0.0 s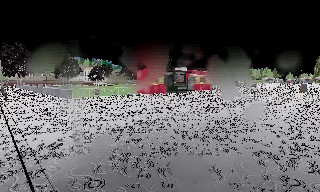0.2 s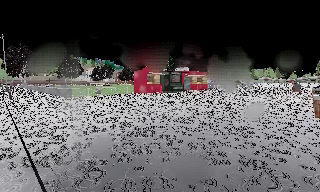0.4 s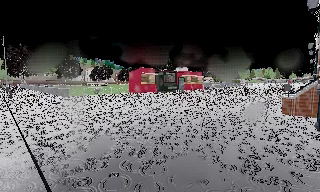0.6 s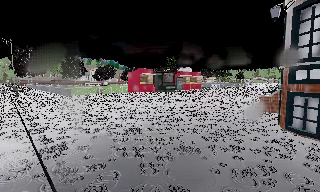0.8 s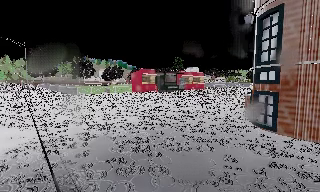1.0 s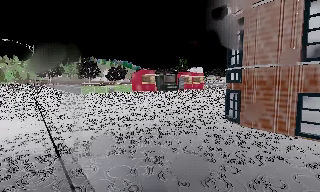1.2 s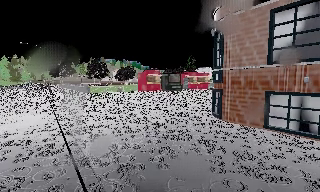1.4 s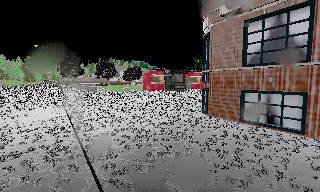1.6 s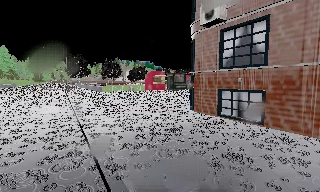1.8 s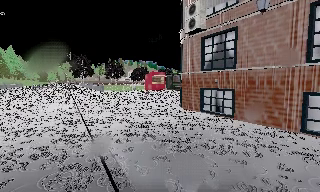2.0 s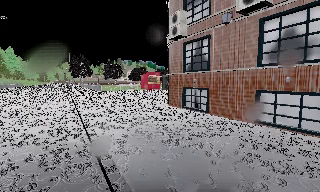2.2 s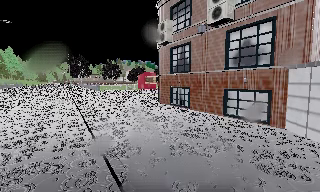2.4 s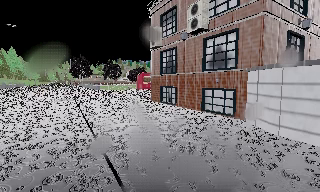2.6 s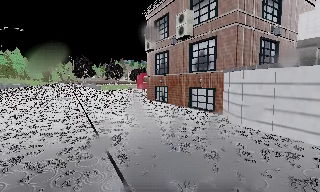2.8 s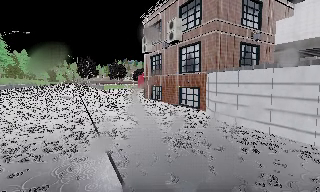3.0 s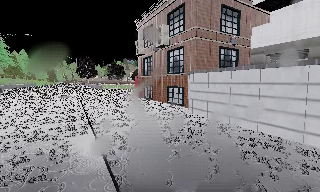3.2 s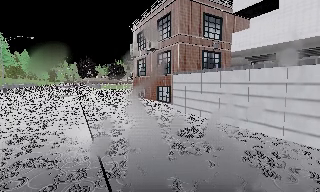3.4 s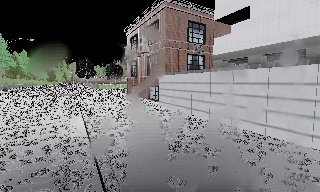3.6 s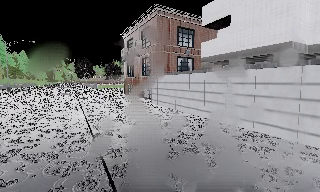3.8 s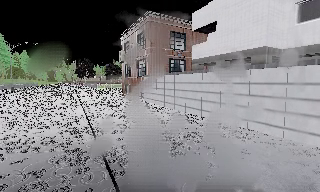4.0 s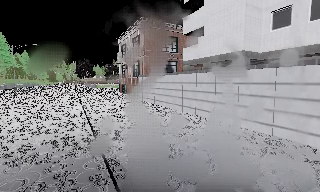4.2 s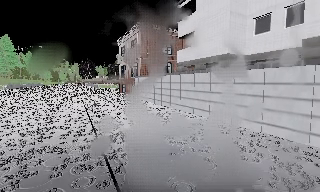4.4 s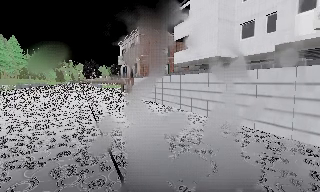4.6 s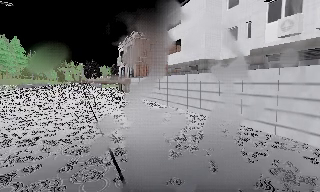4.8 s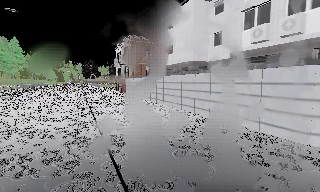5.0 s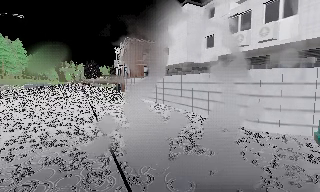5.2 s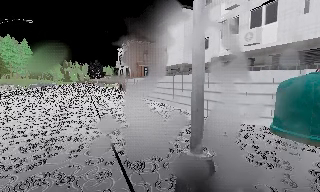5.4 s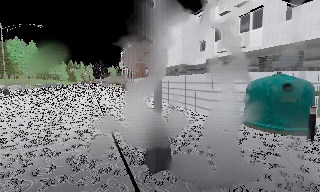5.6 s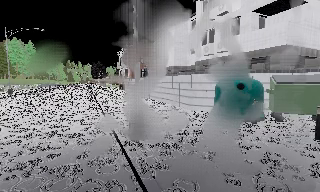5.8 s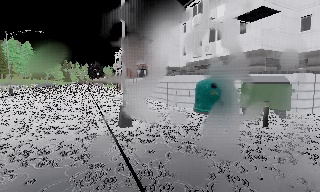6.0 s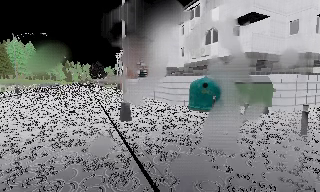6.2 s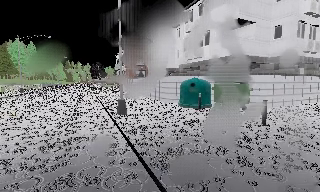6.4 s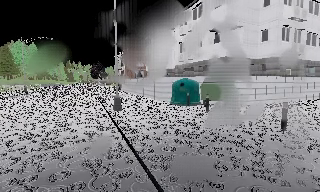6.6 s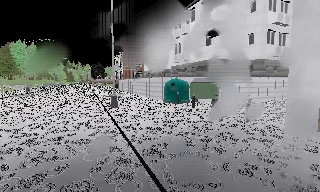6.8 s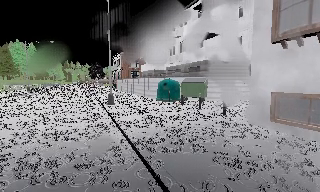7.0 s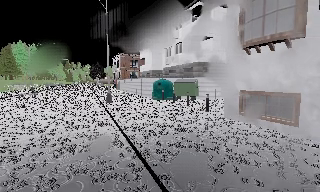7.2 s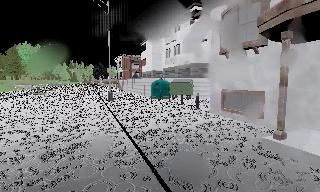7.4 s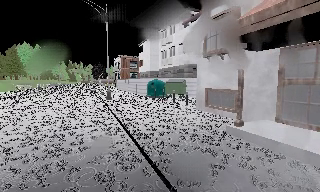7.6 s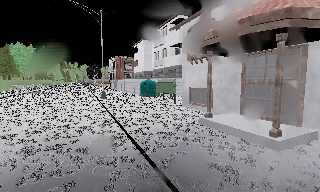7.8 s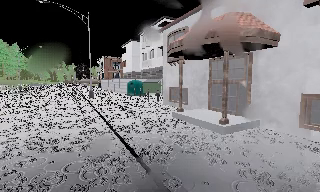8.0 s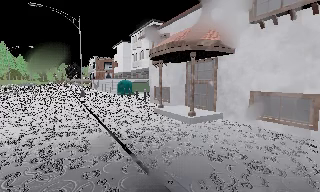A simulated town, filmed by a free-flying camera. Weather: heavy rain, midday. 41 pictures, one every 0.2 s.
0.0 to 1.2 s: The camera pans to its left, which is counterclockwise from overhead, by about 10 degrees. It travels backward and to its right, about 7 m, so what stands in front gets smaller.
1.2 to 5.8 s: The camera pans to its left, which is counterclockwise from overhead, by about 10 degrees. It travels backward and to its right, about 30 m, so what stands in front gets smaller.
5.8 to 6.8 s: The camera travels backward, about 6 m, so what stands in front gets smaller.
6.8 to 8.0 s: The camera travels backward and to its right, about 6 m, so what stands in front gets smaller.
The film runs backward here.
